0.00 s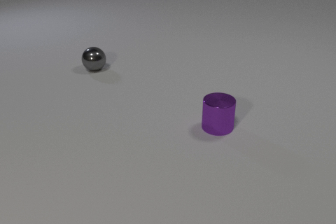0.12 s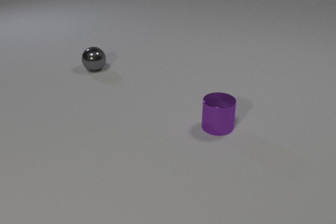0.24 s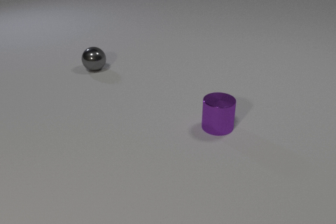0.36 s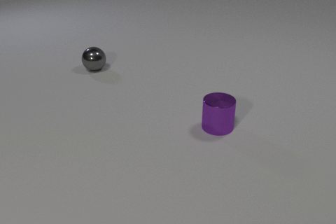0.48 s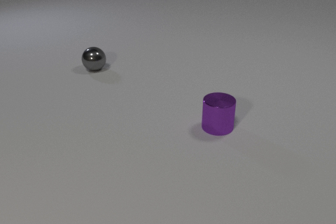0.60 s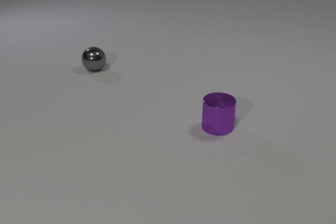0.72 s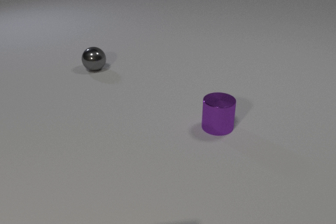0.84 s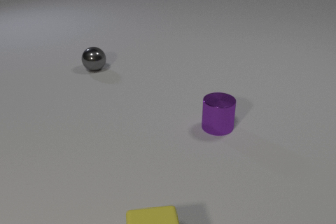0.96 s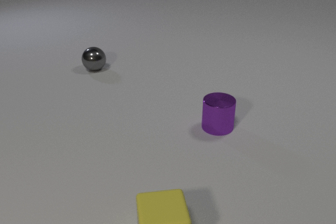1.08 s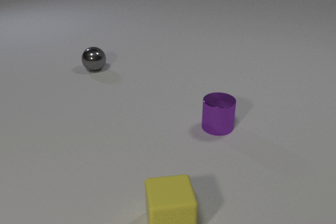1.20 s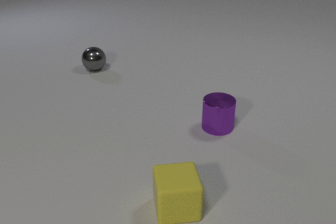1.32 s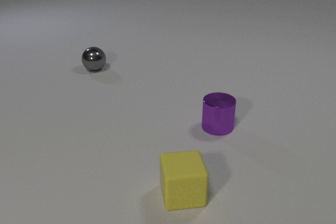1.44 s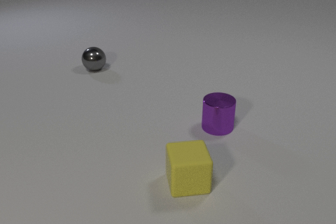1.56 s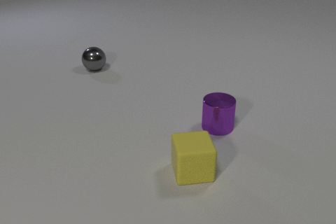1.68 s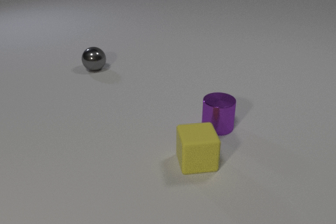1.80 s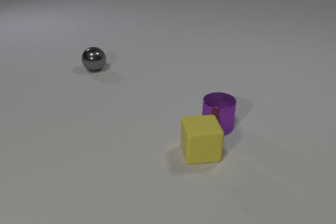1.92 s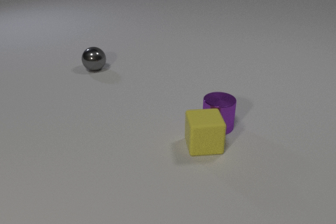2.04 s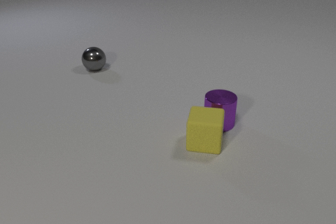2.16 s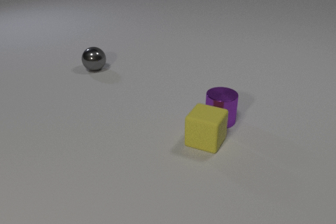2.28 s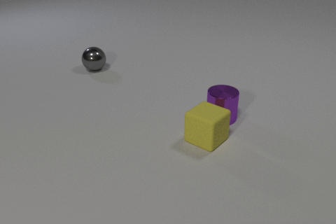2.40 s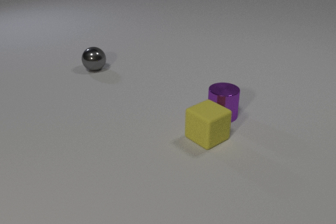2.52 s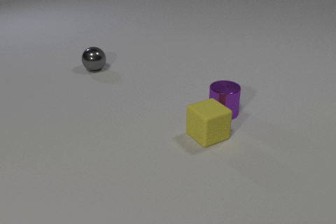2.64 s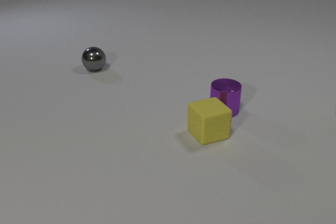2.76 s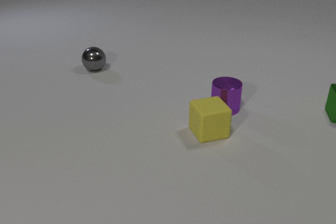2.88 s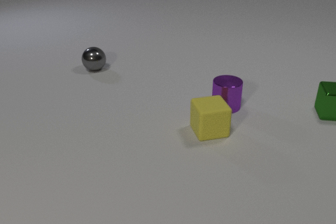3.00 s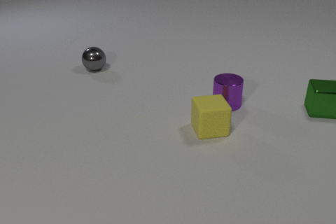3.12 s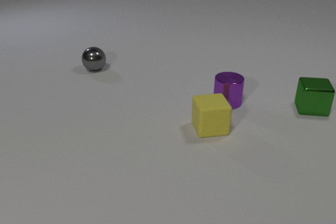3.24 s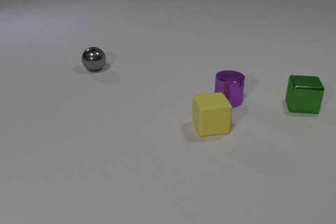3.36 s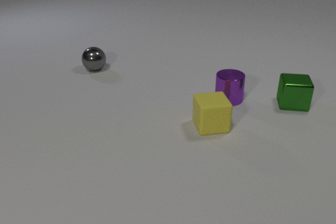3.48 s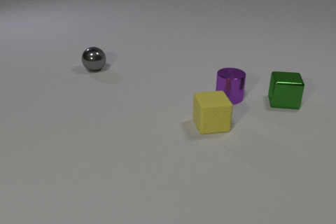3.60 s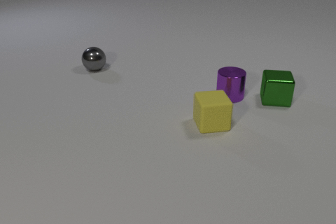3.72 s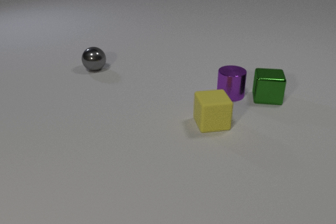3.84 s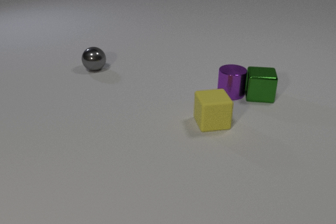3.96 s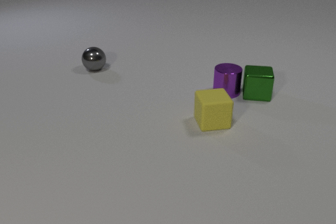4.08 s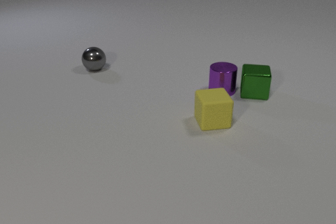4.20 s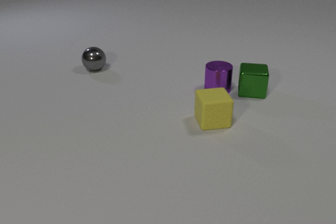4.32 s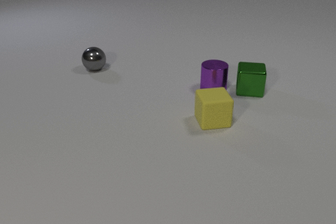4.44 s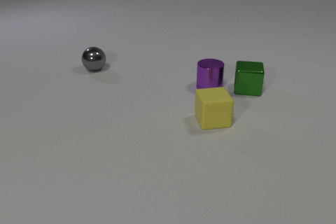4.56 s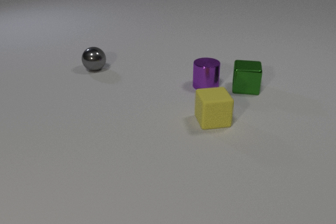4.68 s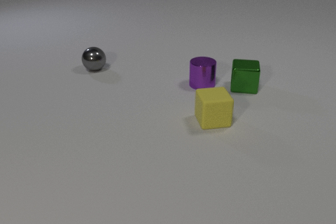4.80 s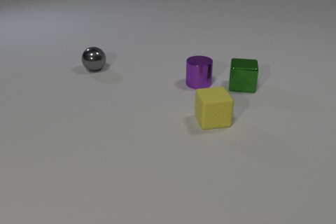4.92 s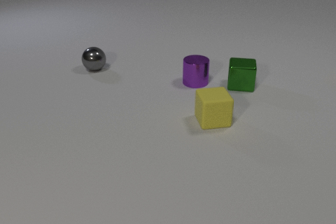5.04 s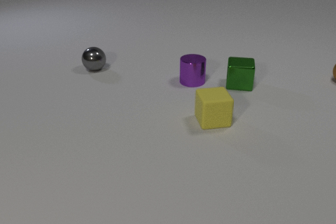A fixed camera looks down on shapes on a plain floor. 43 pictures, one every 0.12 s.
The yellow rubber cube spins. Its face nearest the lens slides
to the left.
The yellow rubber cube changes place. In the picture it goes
away from the camera.
0.00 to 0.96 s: The yellow rubber cube comes in at the bottom edge, slides away from the camera.
0.96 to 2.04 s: The yellow rubber cube slides away from the camera, spins clockwise seen from above by about 15 degrees, its near face sliding to the left. The purple metal cylinder slides away from the camera. The yellow rubber cube and the purple metal cylinder collide.
2.04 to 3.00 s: The yellow rubber cube slides away from the camera, spins clockwise seen from above by about 75 degrees, its near face sliding to the left. The purple metal cylinder slides away from the camera. The green metal cube comes in at the right edge, slides to the left.
3.00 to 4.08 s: The yellow rubber cube slides away from the camera. The purple metal cylinder slides away from the camera. The green metal cube slides to the left. The purple metal cylinder and the green metal cube collide.
4.08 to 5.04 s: The purple metal cylinder slides to the left and away from the camera. The brown metal sphere comes in at the right edge. The green metal cube slides away from the camera and to the left.
What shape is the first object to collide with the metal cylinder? cube.
How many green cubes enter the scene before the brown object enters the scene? 1.
Are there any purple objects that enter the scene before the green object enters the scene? no.
